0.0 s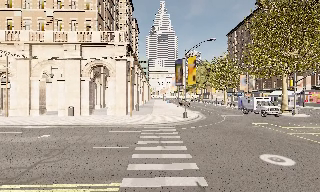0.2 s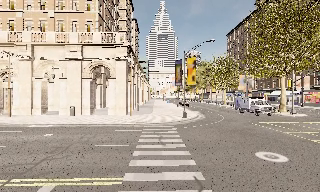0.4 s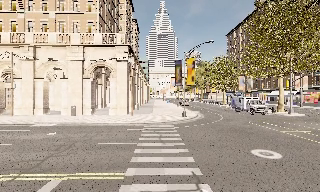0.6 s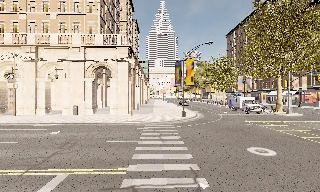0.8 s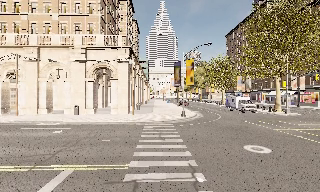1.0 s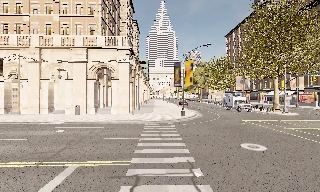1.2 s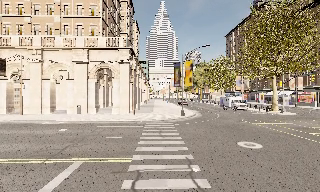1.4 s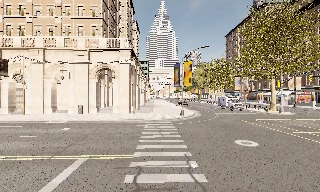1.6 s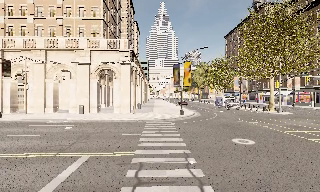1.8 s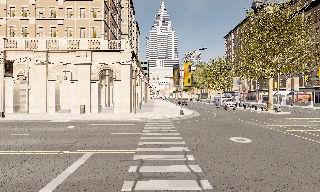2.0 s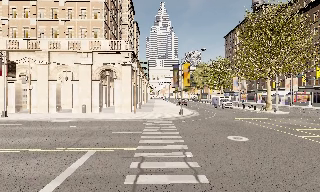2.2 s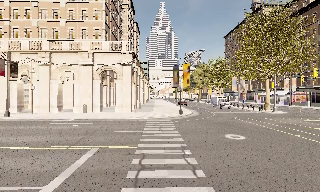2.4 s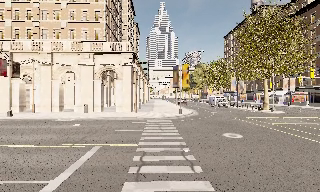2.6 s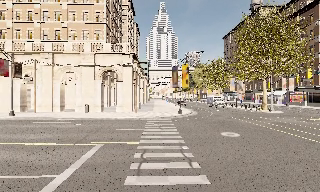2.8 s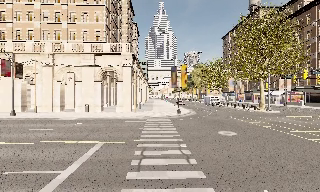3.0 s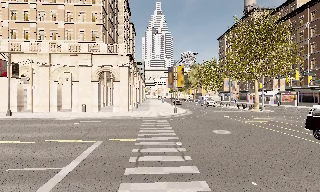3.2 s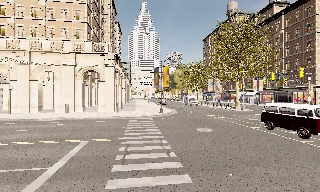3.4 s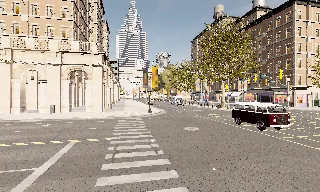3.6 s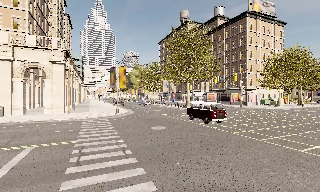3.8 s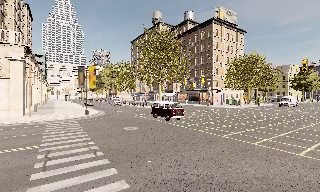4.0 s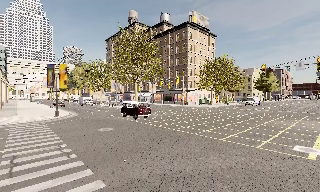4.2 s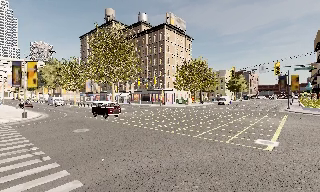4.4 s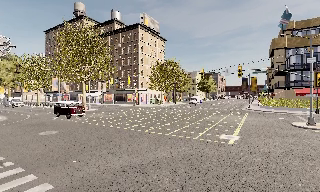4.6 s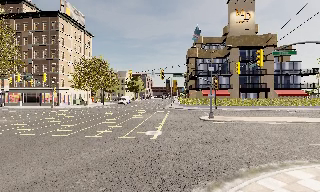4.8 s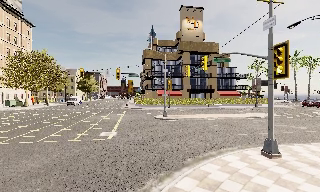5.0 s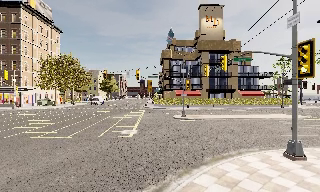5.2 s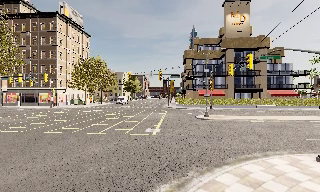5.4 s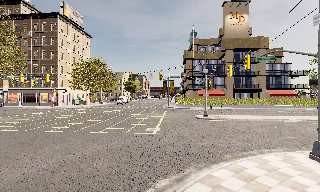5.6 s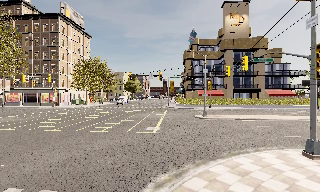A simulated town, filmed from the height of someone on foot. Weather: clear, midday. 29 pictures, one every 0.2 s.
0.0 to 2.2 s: The camera travels backward, about 3.5 m, so what stands in front gets smaller.
2.2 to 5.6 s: The camera swings to its right by about 85 degrees, and the scene slides to the left. It travels backward, about 5 m.
The film runs backward here.
